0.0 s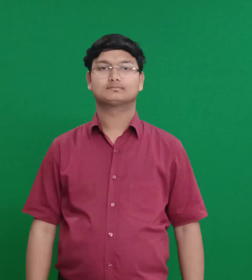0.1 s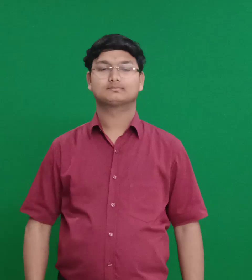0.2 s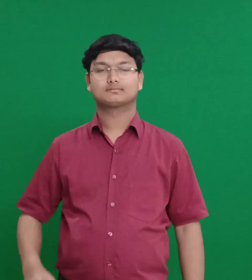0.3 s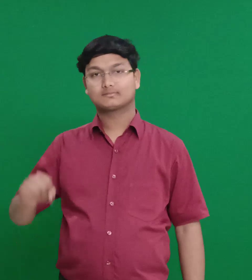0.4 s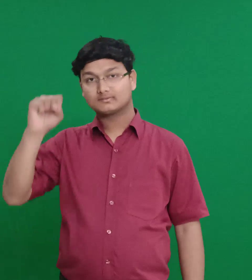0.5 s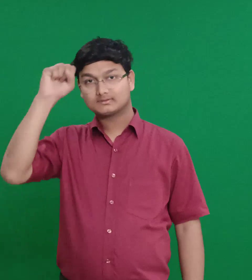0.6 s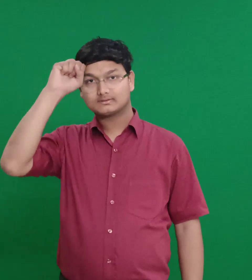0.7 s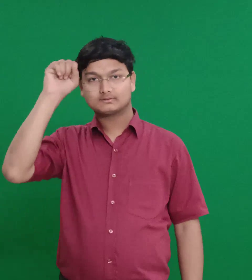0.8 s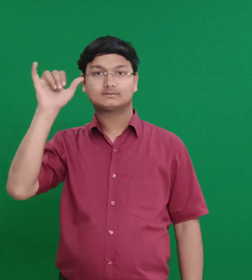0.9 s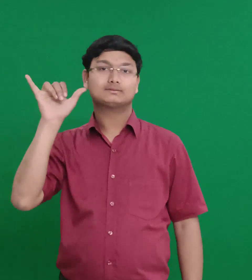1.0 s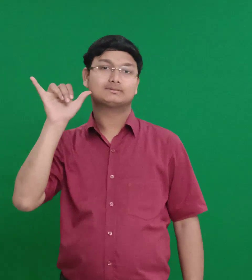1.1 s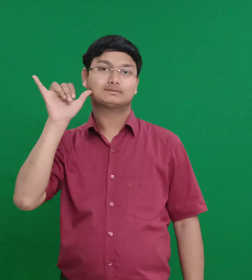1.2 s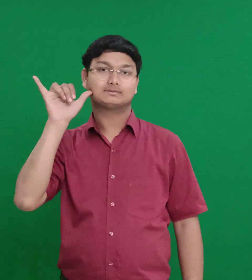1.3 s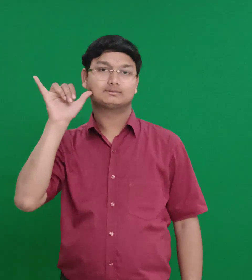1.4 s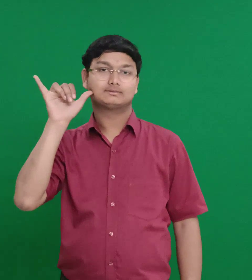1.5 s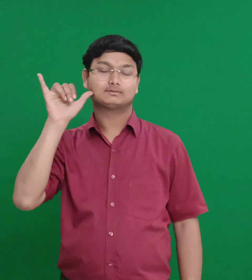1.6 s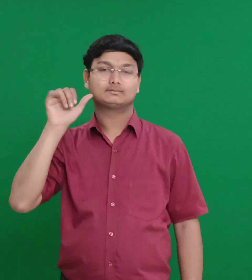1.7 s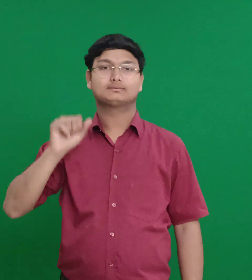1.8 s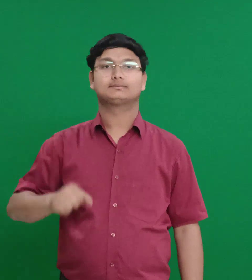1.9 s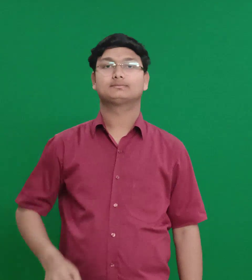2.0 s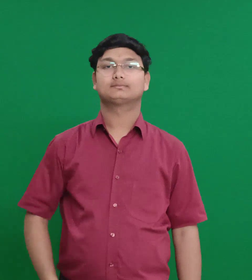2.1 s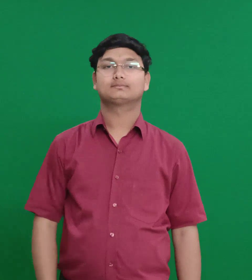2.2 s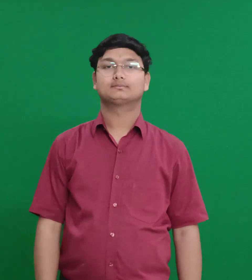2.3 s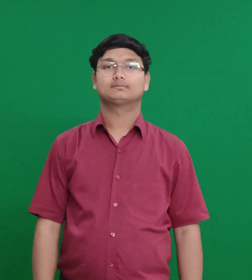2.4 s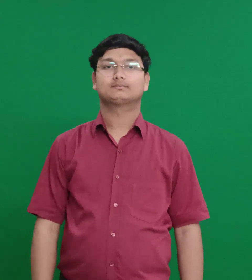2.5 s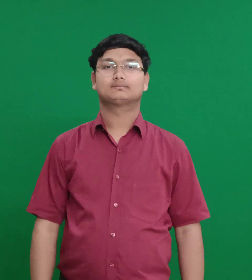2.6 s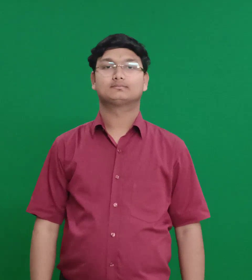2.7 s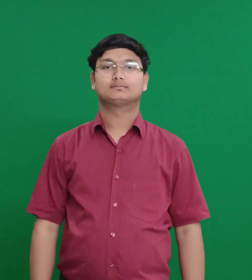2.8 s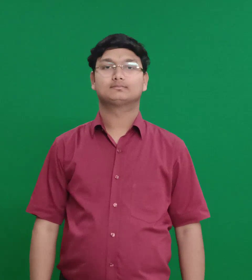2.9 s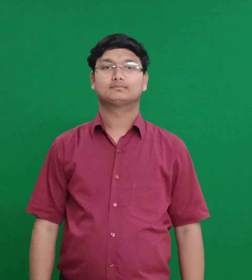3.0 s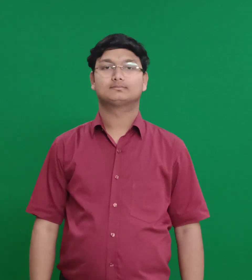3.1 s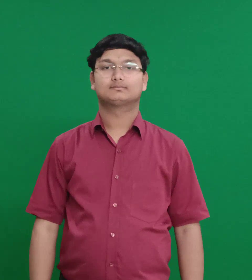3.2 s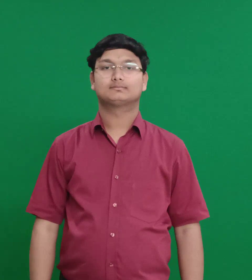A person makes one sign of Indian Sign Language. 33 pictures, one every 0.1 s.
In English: syntyche
